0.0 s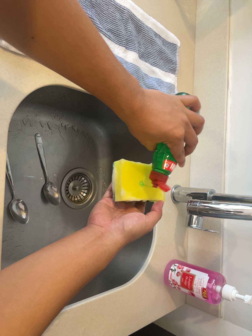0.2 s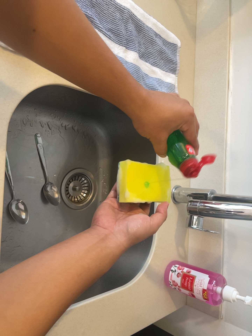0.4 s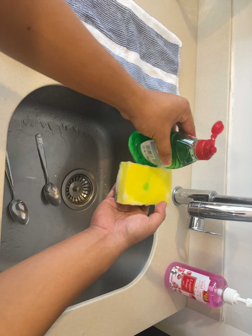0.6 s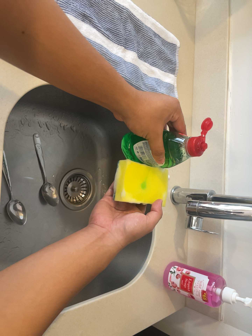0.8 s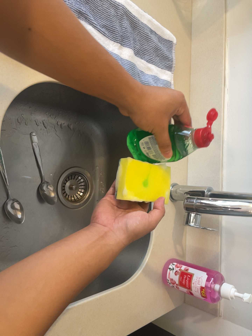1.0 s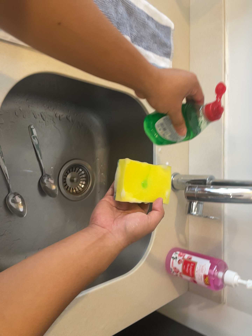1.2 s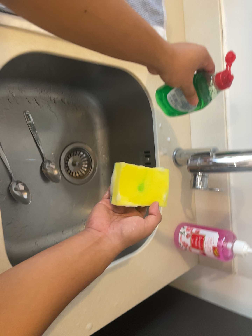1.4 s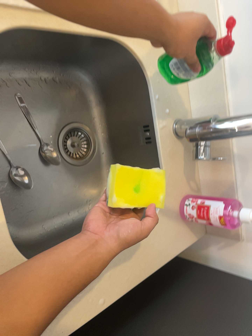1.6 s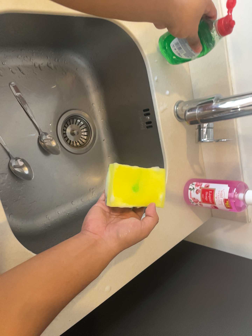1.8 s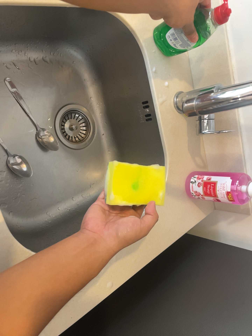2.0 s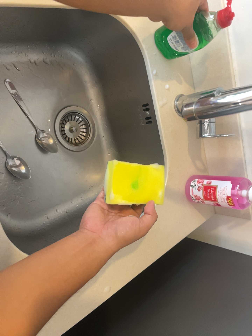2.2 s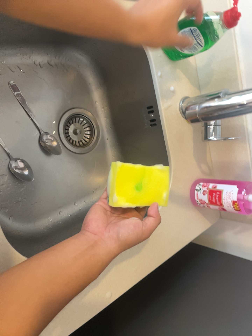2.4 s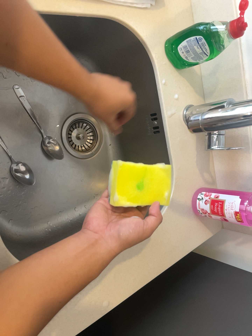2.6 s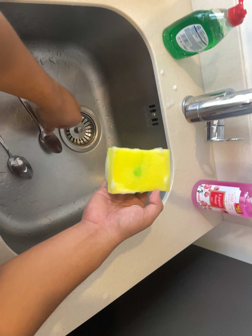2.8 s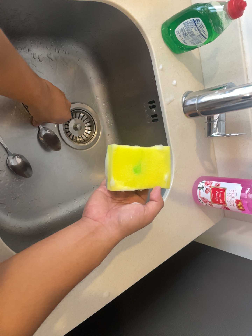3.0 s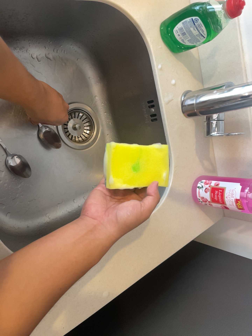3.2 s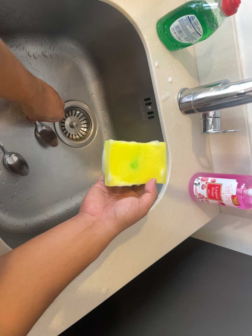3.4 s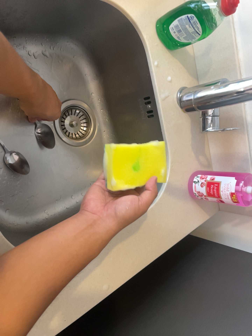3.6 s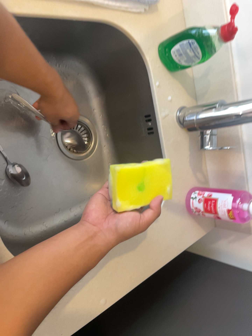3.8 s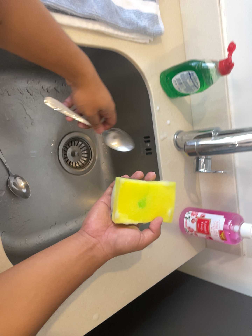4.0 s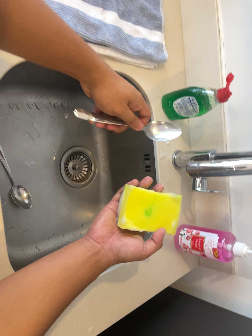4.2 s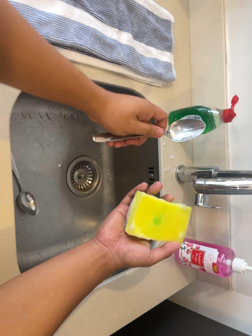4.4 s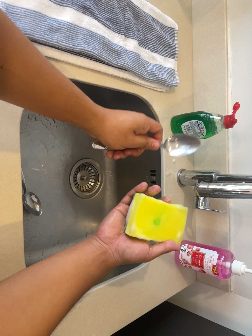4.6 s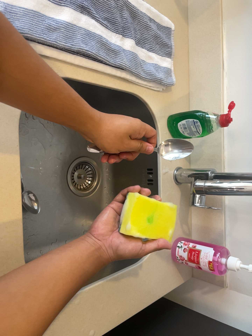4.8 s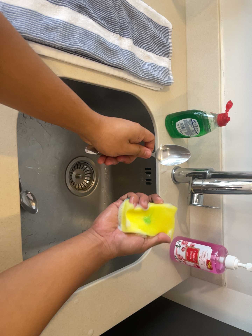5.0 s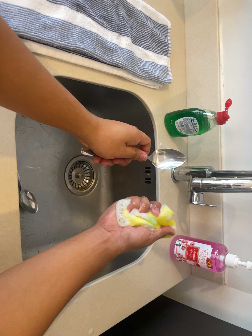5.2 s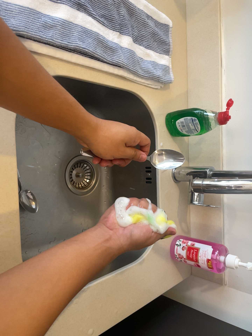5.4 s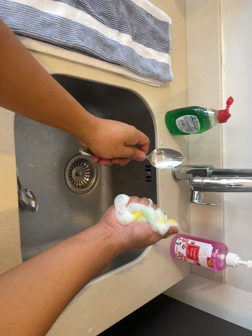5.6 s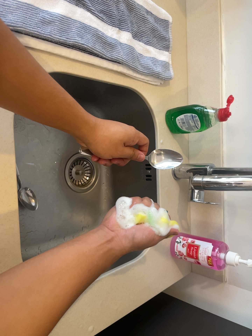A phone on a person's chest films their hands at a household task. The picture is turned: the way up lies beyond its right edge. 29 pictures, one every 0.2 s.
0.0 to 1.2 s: The camera shifts only a little, or ends up much as it began.
1.2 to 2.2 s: The camera's aim tips toward the bottom of its view by about 10 degrees, and the scene shifts upward.
2.2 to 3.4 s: The camera shifts only a little, or ends up much as it began.
3.4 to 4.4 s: The camera travels backward and to its left, about 12 cm, so what stands in front gets smaller. Its aim tips toward the top of its view by about 15 degrees, and the scene shifts downward. It rolls about its line of sight by about 10 degrees, and the scene rotates clockwise.
4.4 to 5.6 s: The camera keeps its place and its aim.
The film runs forward here.
